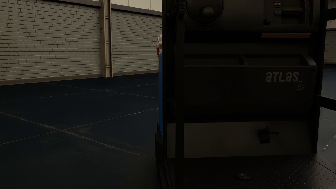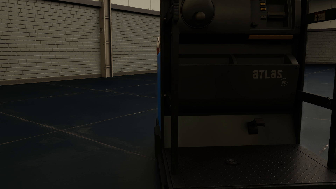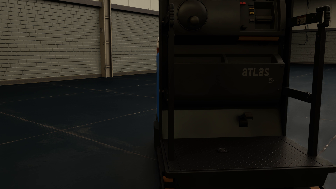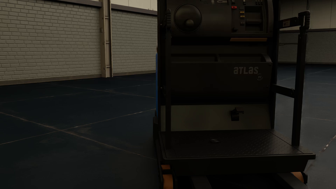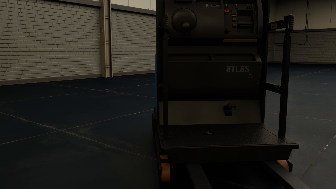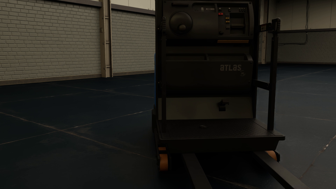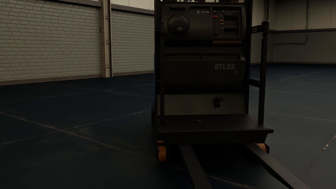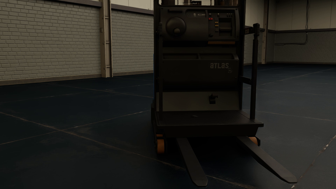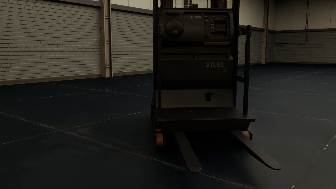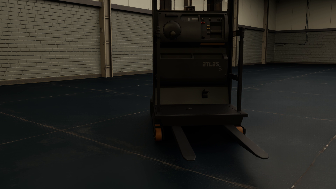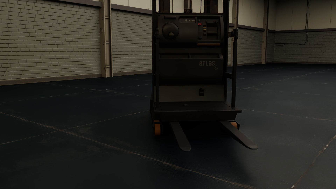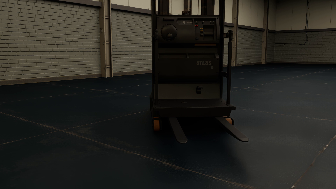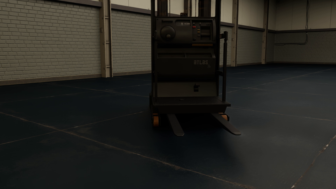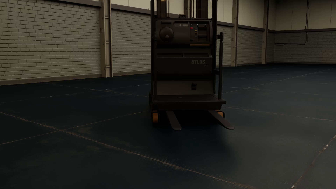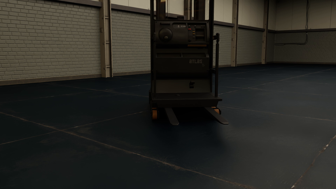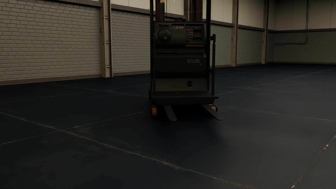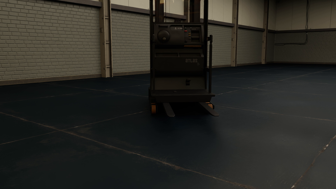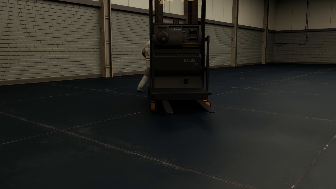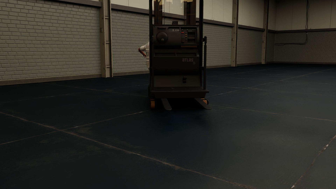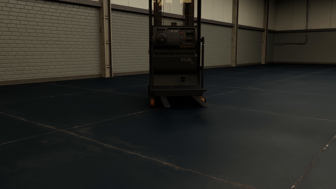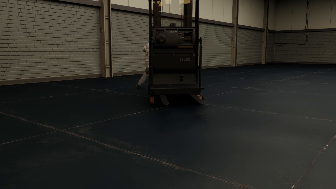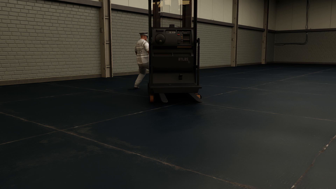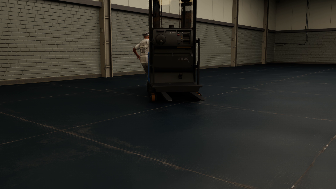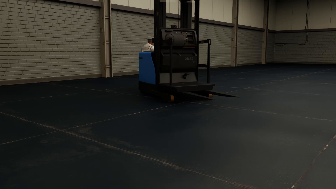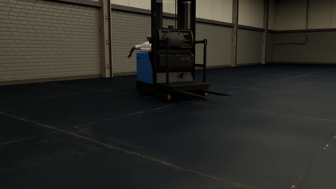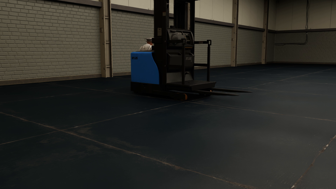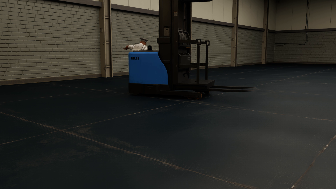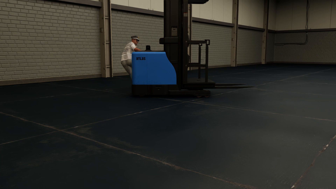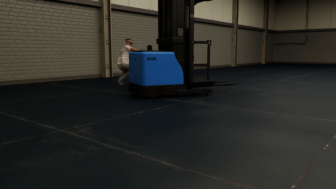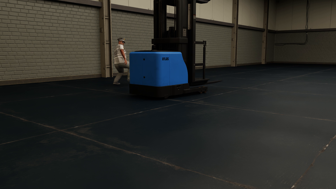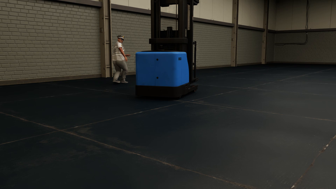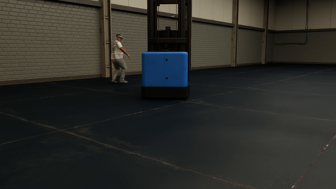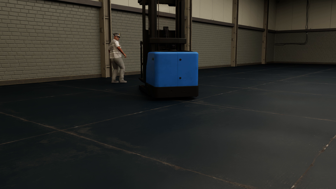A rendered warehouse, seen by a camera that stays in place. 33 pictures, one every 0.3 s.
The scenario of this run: Near miss between a forklift and a person.
